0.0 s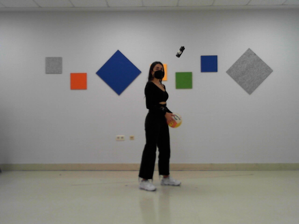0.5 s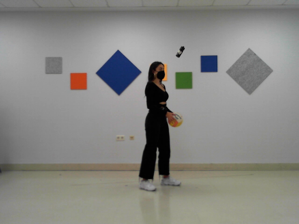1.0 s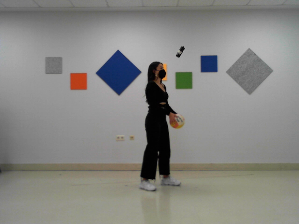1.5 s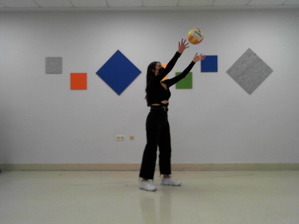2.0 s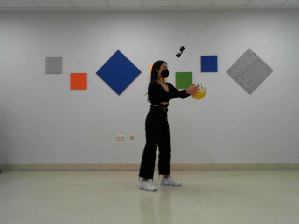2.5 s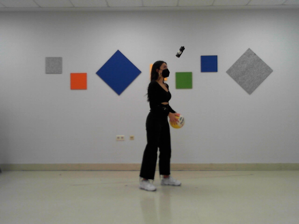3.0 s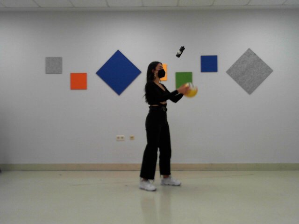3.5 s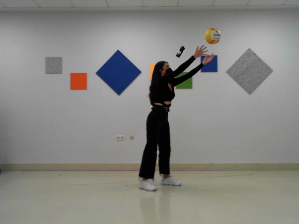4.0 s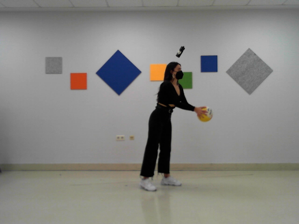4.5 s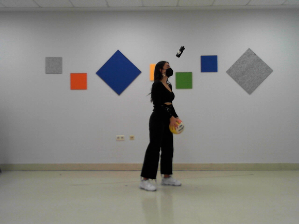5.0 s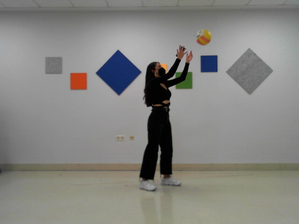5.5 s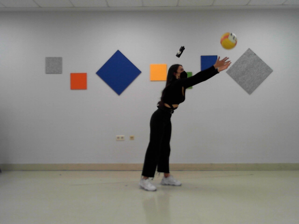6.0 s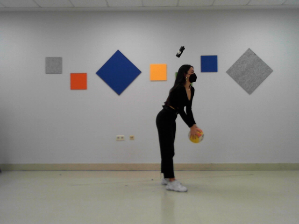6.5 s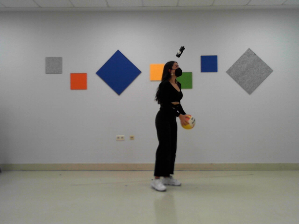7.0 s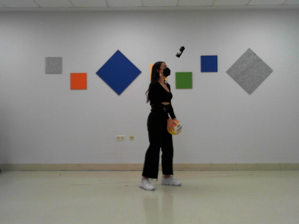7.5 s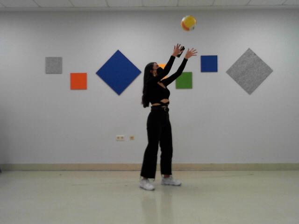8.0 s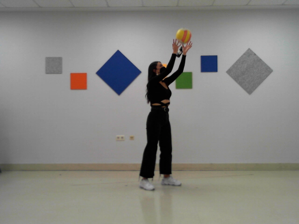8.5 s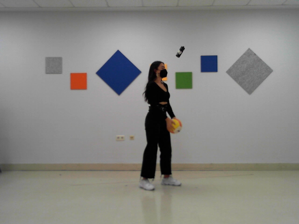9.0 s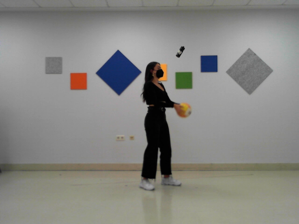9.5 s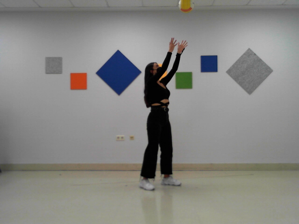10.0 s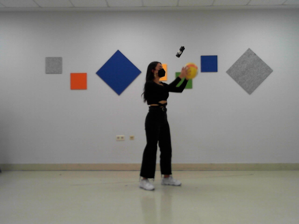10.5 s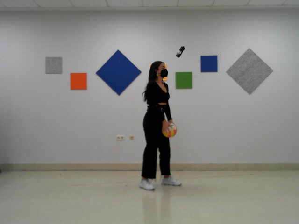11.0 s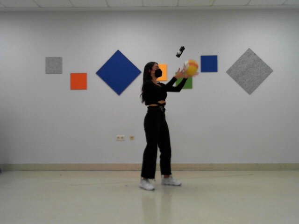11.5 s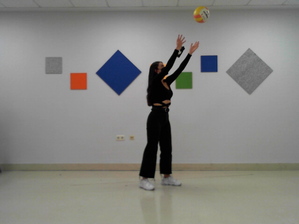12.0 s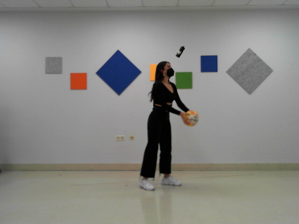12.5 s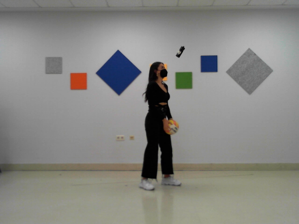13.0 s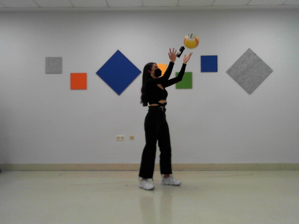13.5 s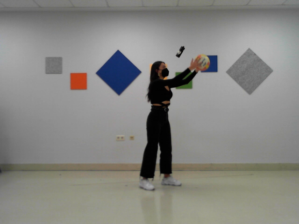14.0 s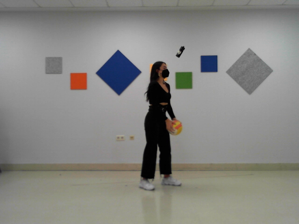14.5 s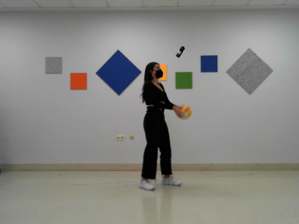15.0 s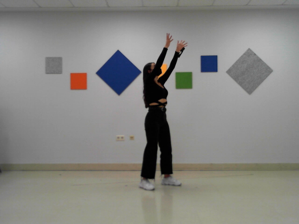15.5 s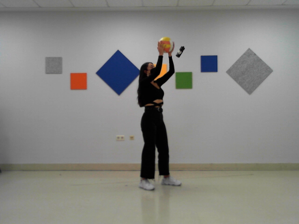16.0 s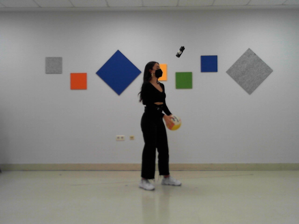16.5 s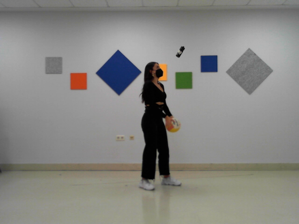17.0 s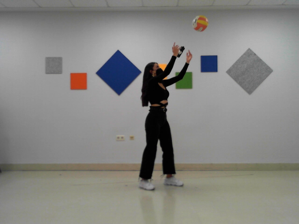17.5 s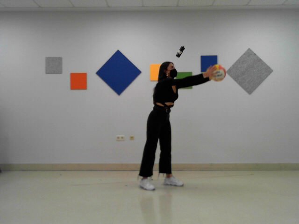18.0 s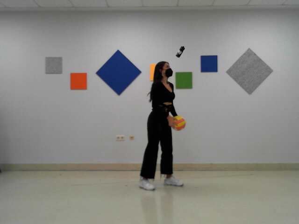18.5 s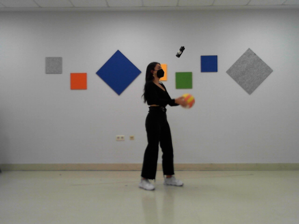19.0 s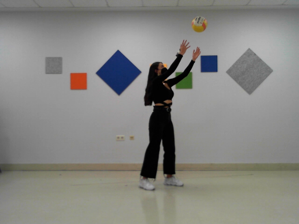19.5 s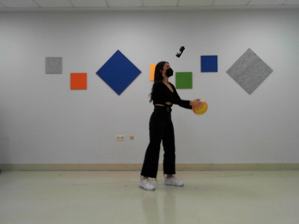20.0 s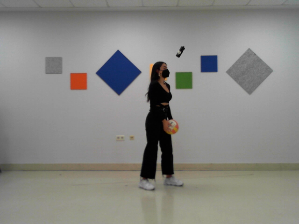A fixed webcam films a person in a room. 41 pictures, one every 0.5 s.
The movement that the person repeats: Throw up a ball and catch it.
